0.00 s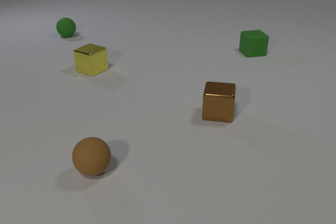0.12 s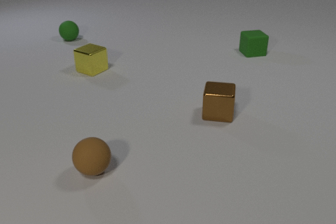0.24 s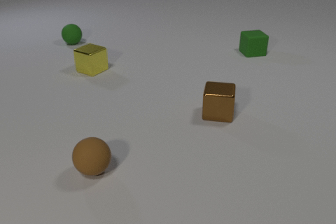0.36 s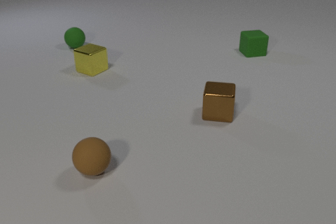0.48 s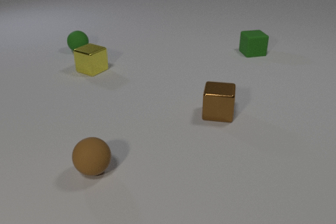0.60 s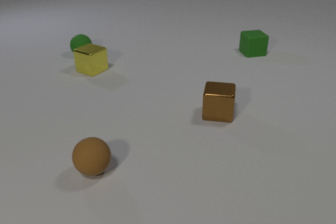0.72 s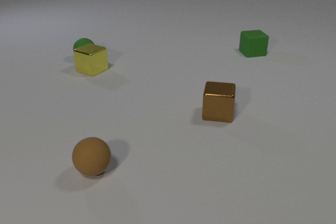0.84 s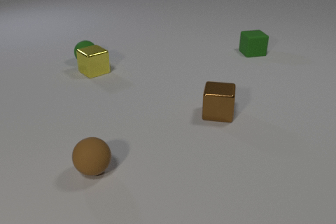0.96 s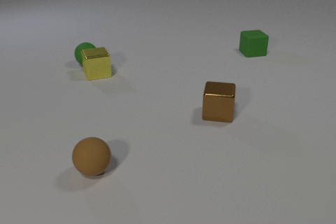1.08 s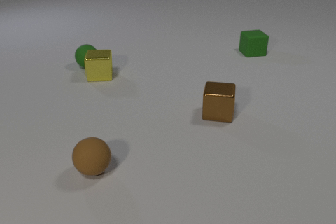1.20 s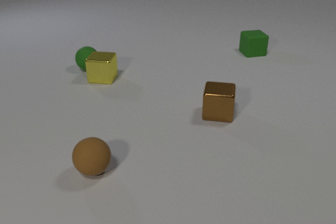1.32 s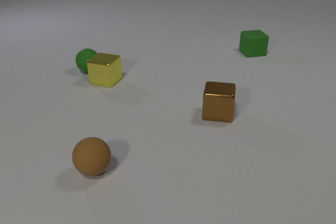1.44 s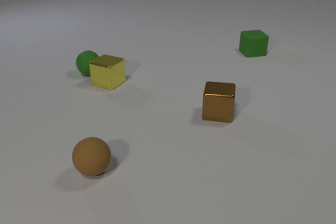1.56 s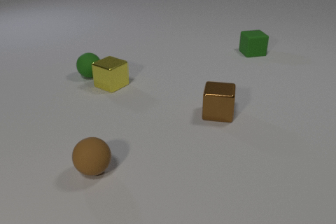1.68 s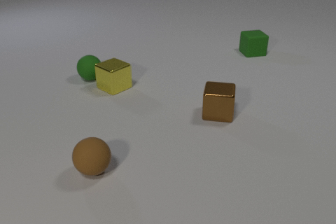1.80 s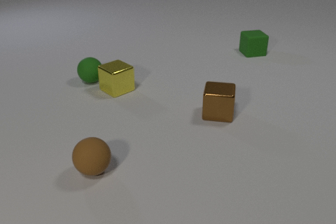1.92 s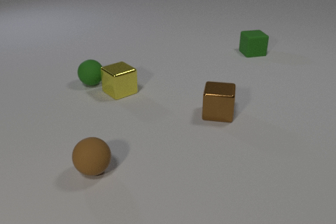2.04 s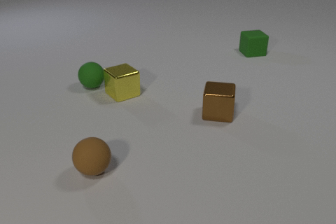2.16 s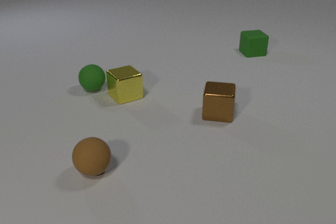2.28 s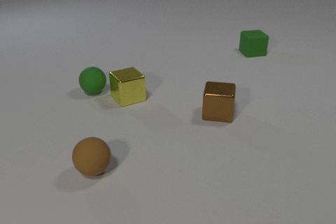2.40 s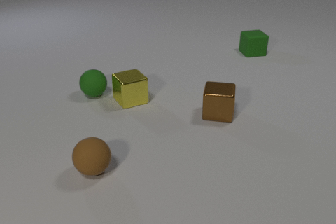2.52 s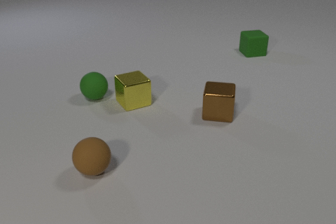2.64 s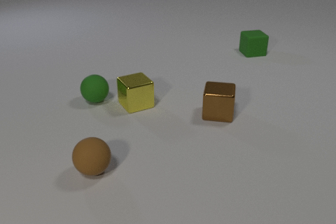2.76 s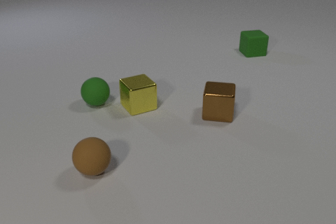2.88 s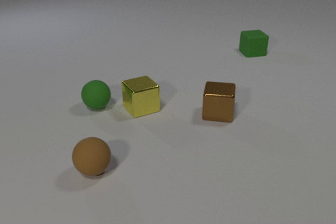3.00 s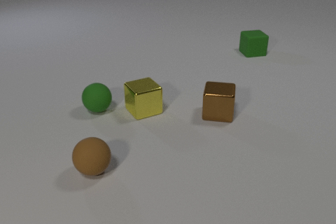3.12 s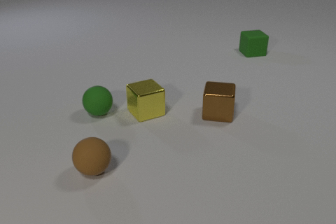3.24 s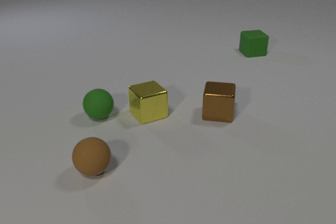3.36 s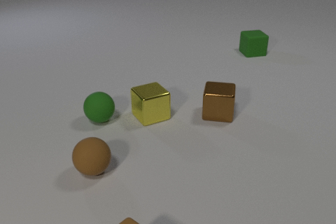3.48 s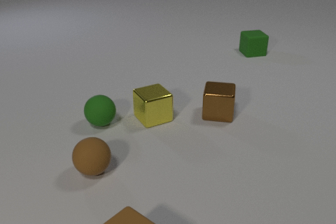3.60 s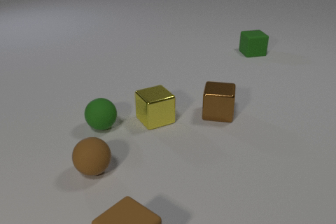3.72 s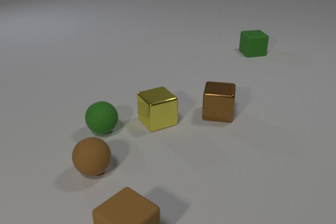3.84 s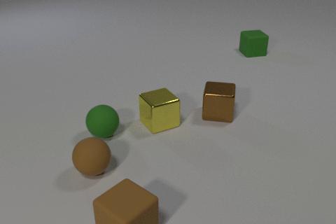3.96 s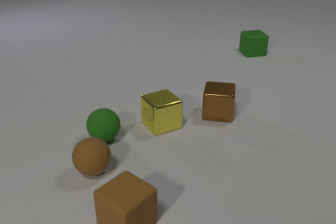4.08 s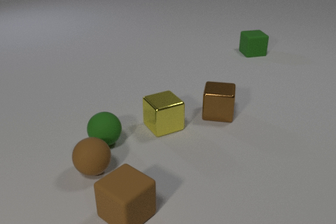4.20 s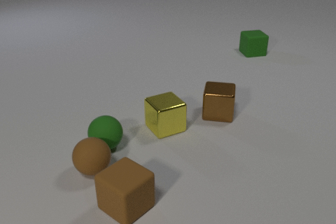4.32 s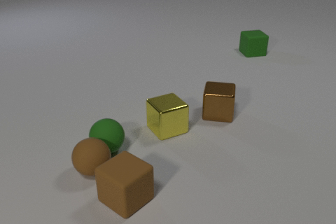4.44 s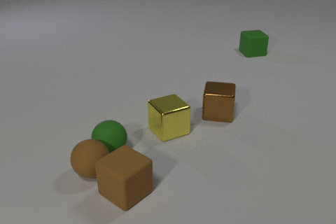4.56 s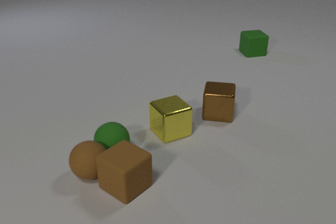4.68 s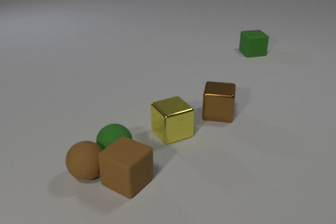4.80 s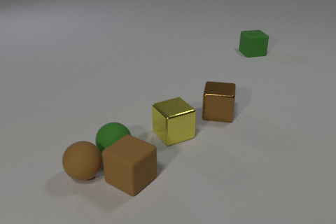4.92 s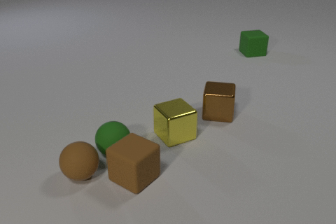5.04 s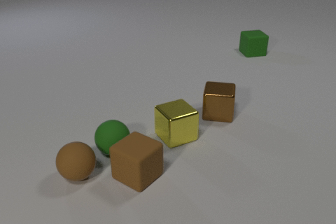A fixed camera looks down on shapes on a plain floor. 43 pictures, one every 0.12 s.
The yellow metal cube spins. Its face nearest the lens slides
to the left.
The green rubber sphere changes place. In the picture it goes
toward the camera.
0.00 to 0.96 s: The green rubber sphere rolls toward the camera. The yellow metal cube slides toward the camera and to the right, spins so that its near face slides to the left, clockwise seen from above. The green rubber sphere and the yellow metal cube collide.
0.96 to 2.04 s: The green rubber sphere rolls toward the camera. The yellow metal cube slides toward the camera and to the right, spins clockwise seen from above by about 75 degrees, its near face sliding to the left.
2.04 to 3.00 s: The green rubber sphere rolls toward the camera. The yellow metal cube slides toward the camera and to the right.
3.00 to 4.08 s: The green rubber sphere rolls toward the camera. The yellow metal cube slides toward the camera and to the right. The brown rubber cube comes in at the bottom edge, slides away from the camera.
4.08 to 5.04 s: The green rubber sphere rolls toward the camera and to the right. The yellow metal cube slides toward the camera and to the right. The brown rubber sphere rolls to the left. The brown rubber cube slides away from the camera. The green rubber sphere and the brown rubber sphere collide. The brown rubber sphere and the brown rubber cube collide. The green rubber sphere and the brown rubber cube collide.
What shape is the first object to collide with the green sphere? cube.
What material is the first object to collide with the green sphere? metal.
What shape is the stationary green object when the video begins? cube.
